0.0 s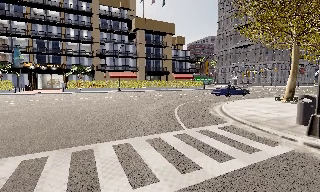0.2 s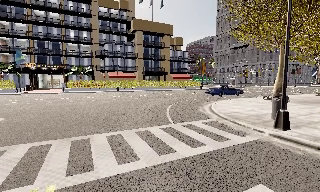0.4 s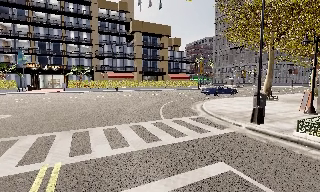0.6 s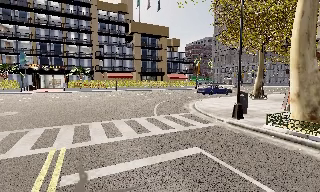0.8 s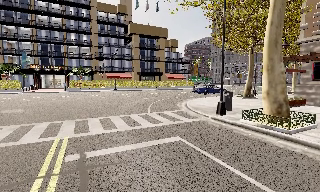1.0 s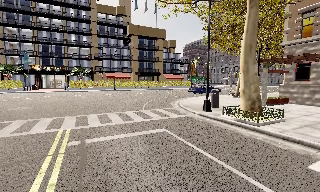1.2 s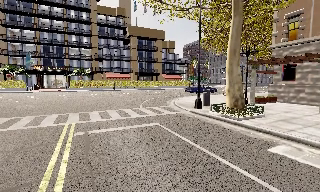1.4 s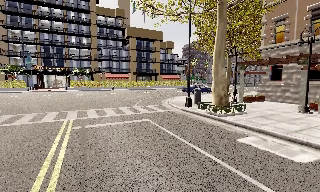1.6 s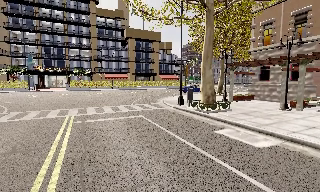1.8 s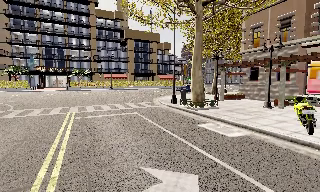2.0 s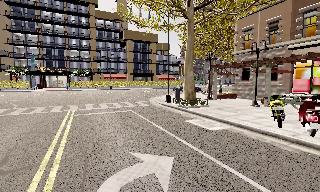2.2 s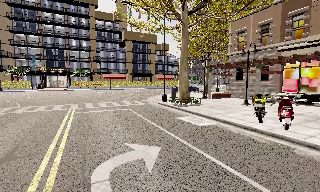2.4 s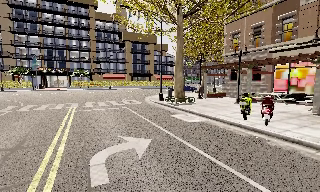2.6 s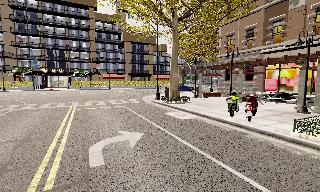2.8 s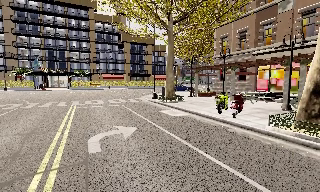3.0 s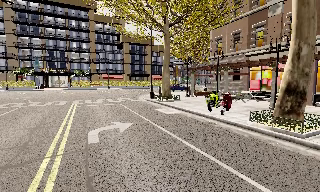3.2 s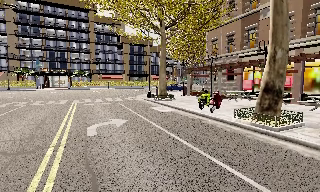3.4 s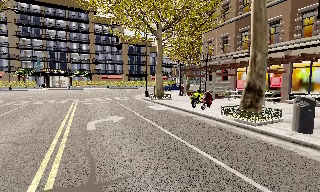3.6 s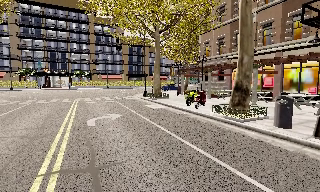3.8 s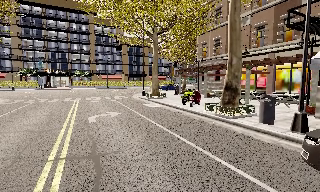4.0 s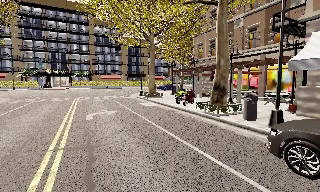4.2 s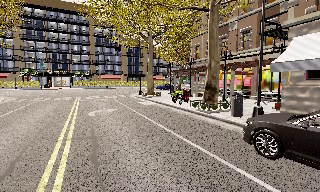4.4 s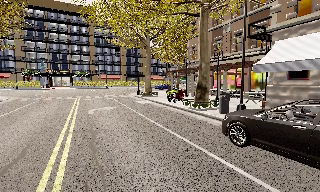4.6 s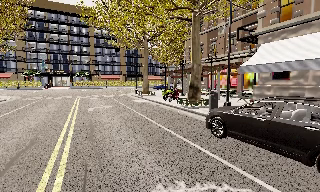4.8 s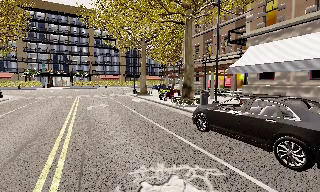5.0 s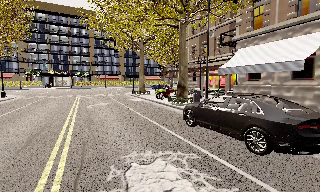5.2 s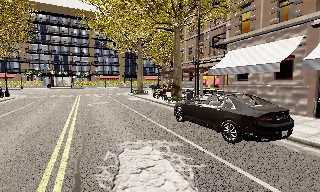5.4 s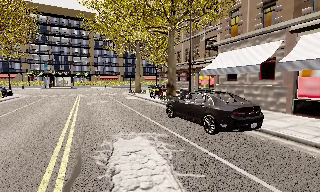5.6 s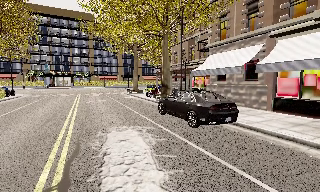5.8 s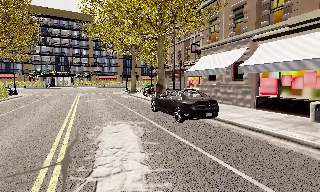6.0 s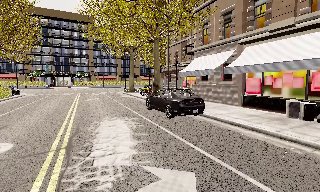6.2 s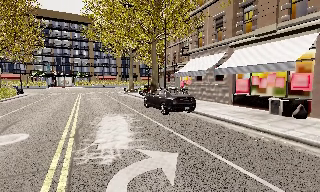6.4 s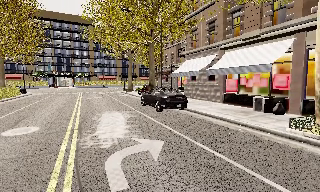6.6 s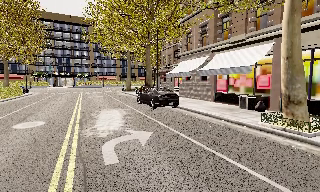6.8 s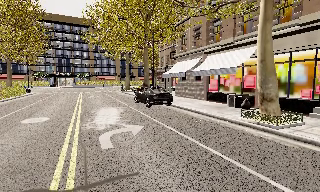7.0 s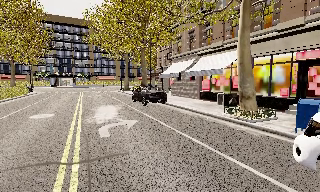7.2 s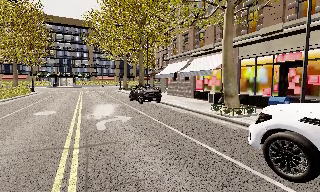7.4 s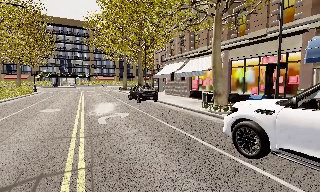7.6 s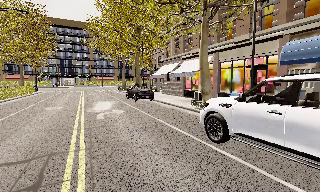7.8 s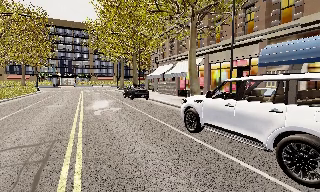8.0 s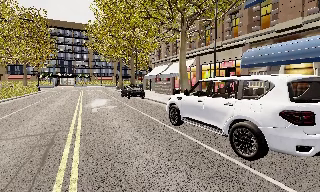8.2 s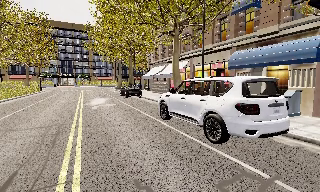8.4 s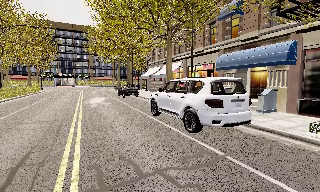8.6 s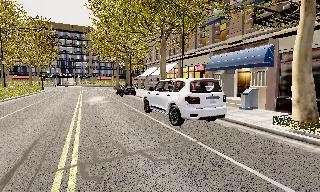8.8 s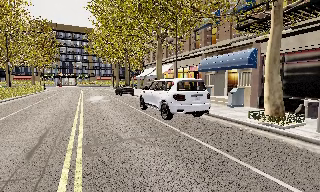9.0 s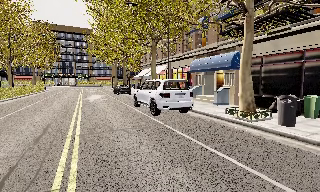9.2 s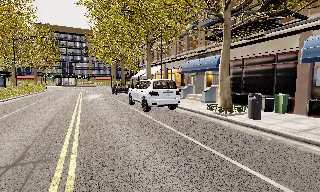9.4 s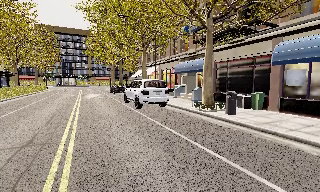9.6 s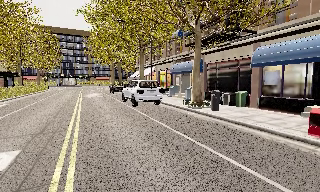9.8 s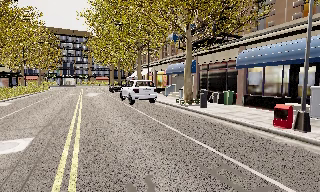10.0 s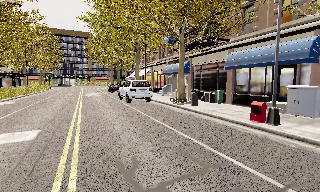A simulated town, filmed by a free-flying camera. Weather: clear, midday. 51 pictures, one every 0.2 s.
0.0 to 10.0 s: The camera travels backward and to its right, about 45 m, so what stands in front gets smaller.
The film runs forward here.
